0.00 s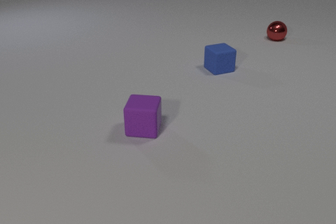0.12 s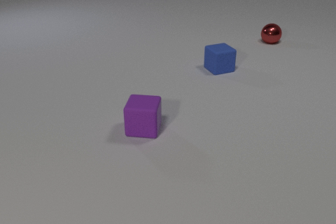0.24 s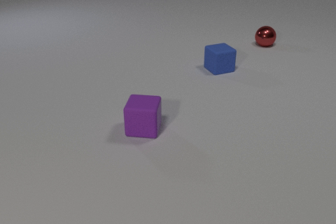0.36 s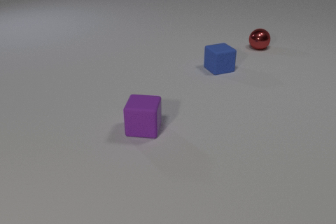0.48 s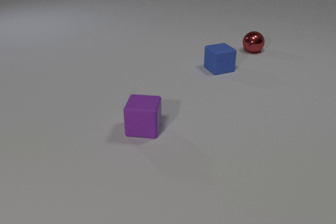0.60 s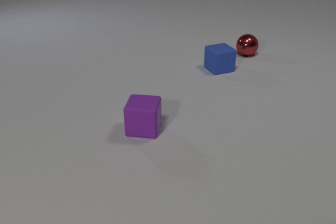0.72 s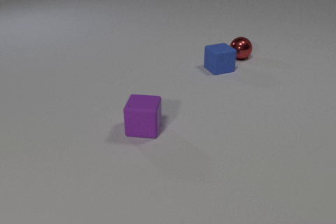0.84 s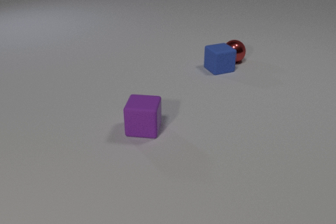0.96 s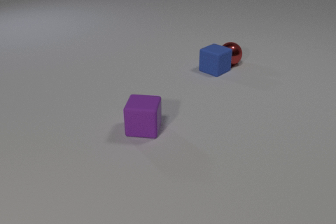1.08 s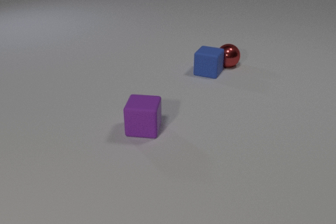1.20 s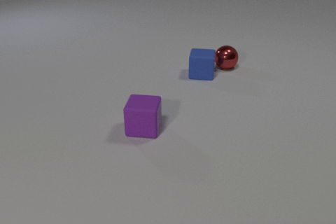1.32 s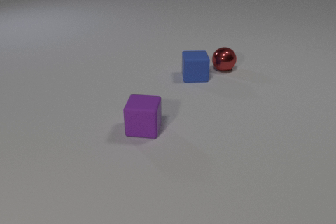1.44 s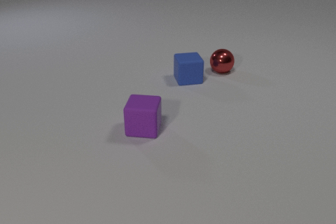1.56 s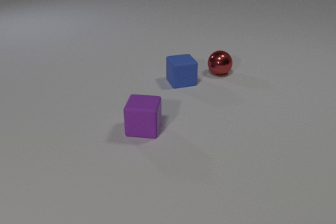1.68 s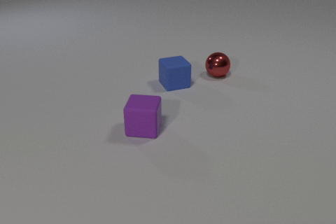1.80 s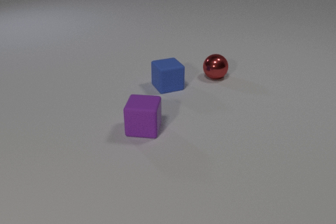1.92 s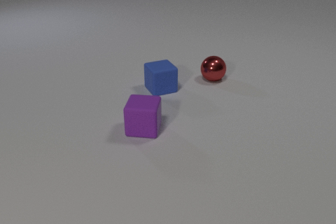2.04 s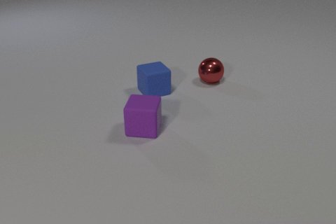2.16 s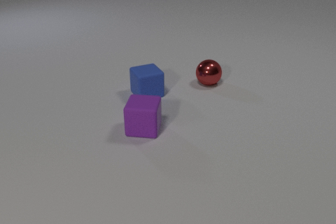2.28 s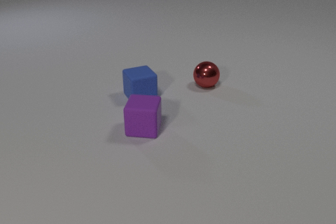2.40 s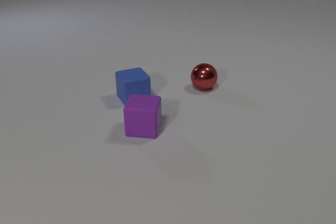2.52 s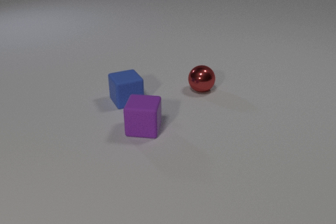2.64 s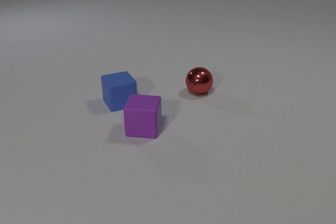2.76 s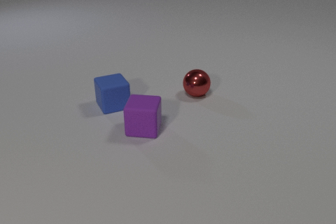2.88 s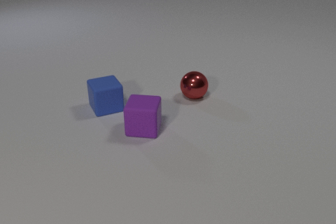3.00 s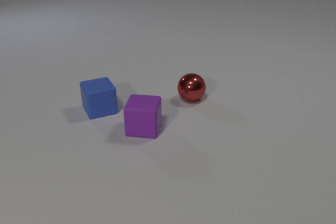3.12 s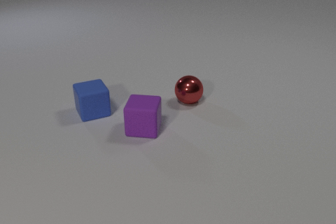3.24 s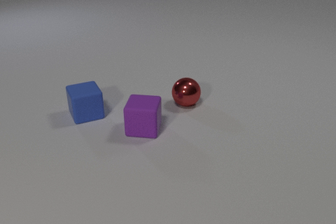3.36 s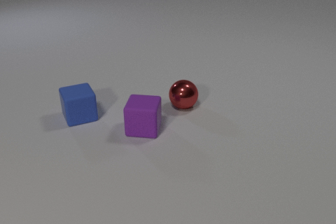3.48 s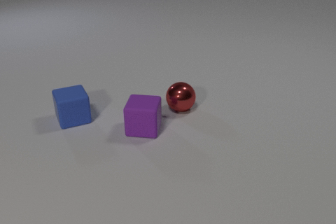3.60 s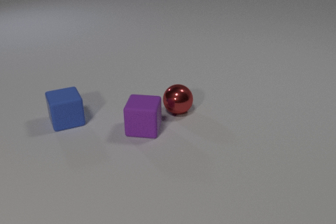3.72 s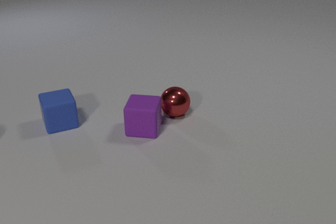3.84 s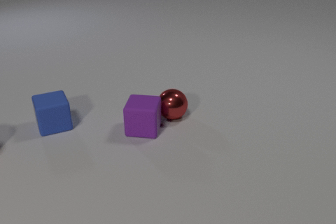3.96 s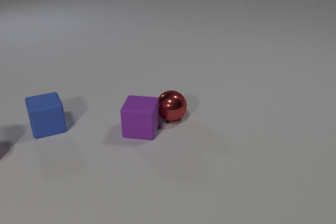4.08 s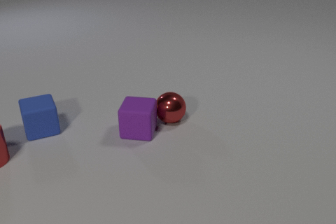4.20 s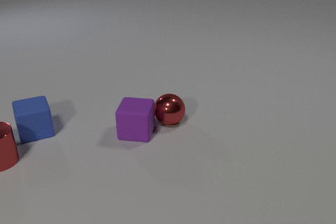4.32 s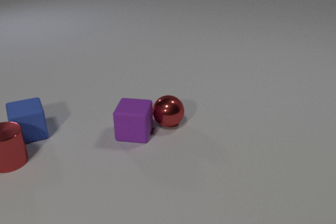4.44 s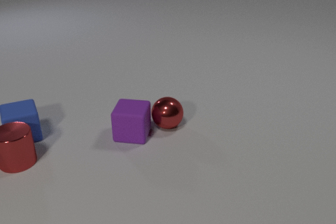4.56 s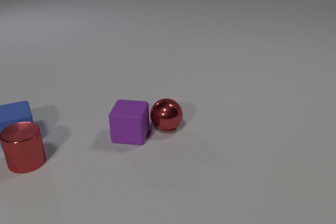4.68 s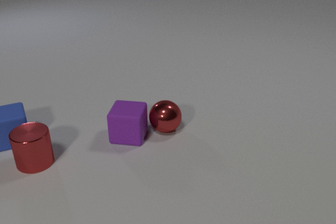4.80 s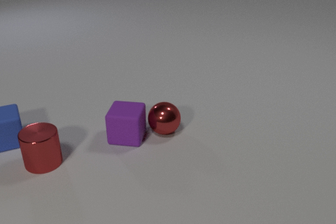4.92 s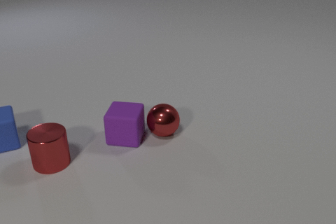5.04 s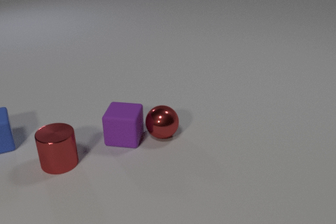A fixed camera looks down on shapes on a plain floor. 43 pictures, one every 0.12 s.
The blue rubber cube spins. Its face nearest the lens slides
to the right.
The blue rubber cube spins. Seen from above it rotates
counterclockwise.
0.00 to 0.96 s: The red metal sphere rolls toward the camera and to the left. The red metal sphere and the blue rubber cube collide.
0.96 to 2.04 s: The red metal sphere rolls toward the camera. The blue rubber cube slides to the left and toward the camera, spins counterclockwise seen from above by about 75 degrees, its near face sliding to the right.
2.04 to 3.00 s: The red metal sphere rolls toward the camera and to the left. The blue rubber cube slides to the left and toward the camera.
3.00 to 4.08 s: The red metal sphere rolls toward the camera and to the left. The blue rubber cube slides to the left and toward the camera. The red metal cylinder comes in at the left edge, slides to the right. The red metal sphere and the purple rubber cube collide.
4.08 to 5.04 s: The red metal sphere rolls toward the camera. The blue rubber cube slides to the left. The purple rubber cube slides to the left and toward the camera. The red metal cylinder slides to the right and toward the camera.
How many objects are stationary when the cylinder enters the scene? 0.
What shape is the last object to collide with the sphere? cube.
How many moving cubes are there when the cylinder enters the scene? 2.
